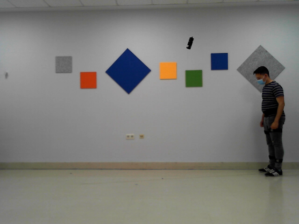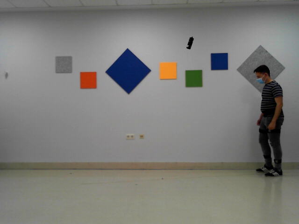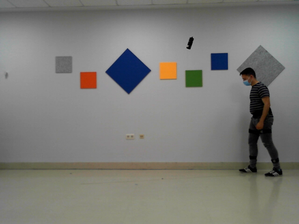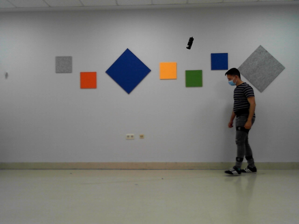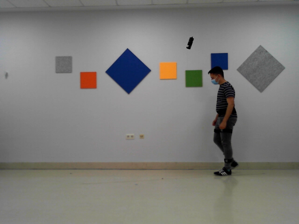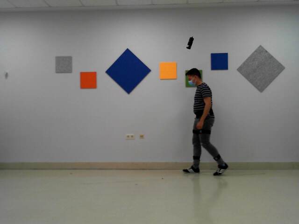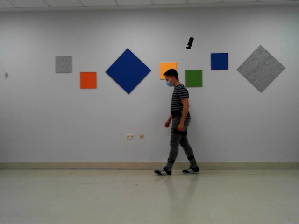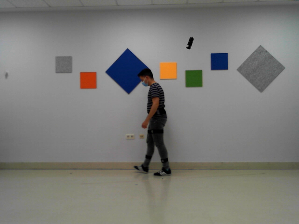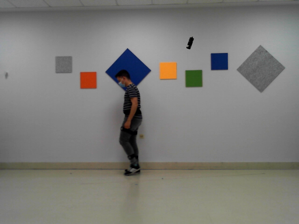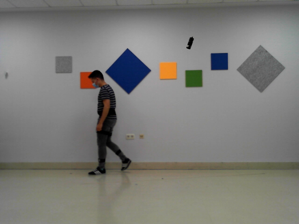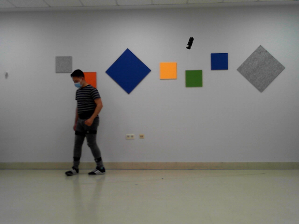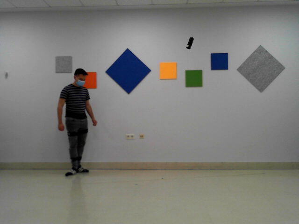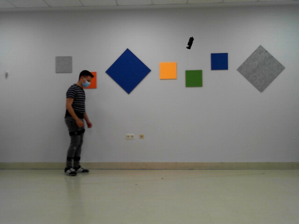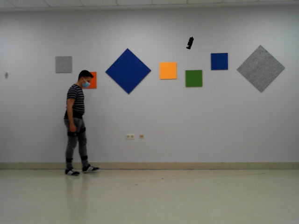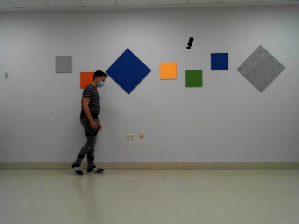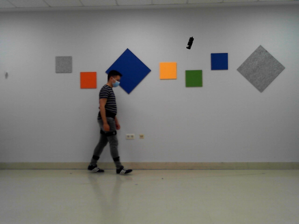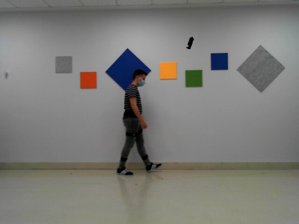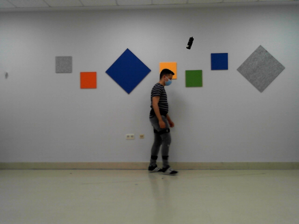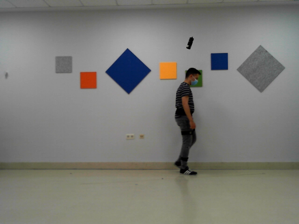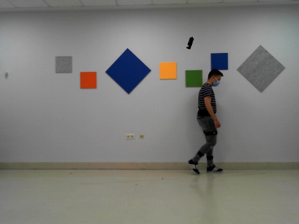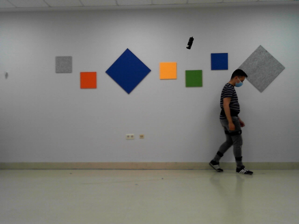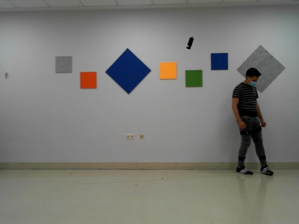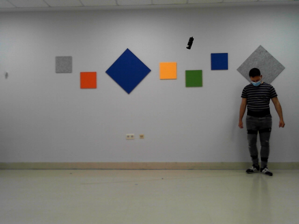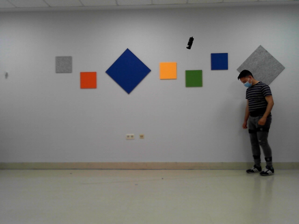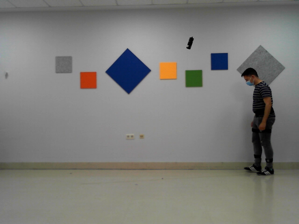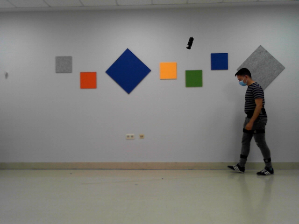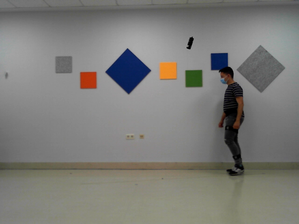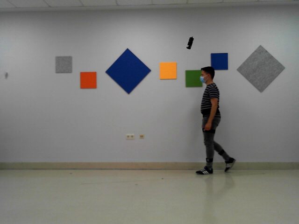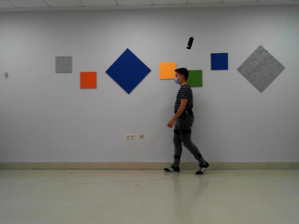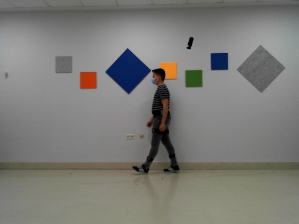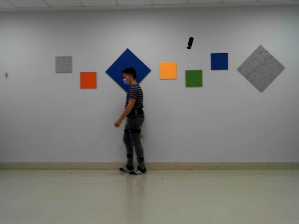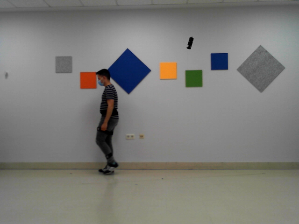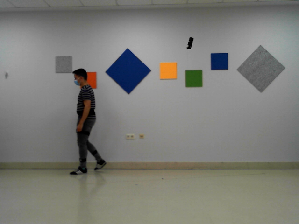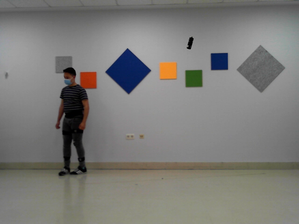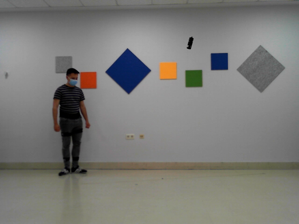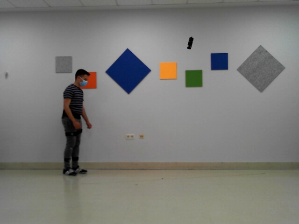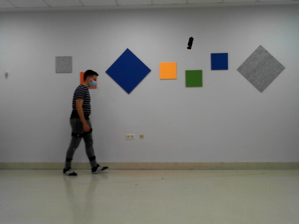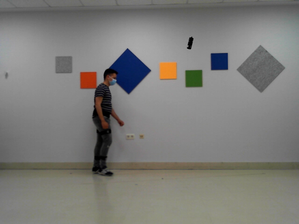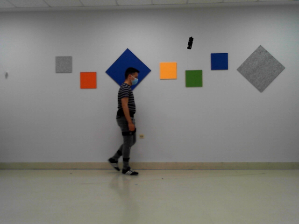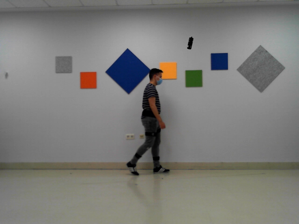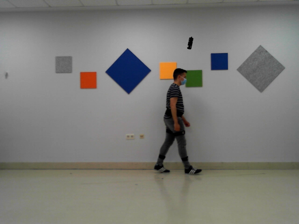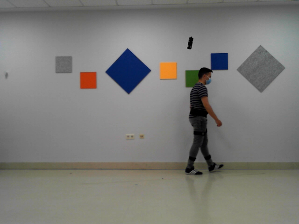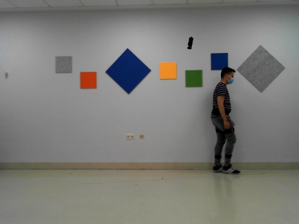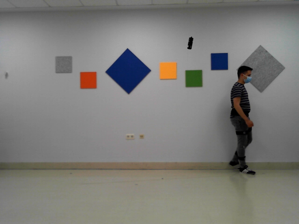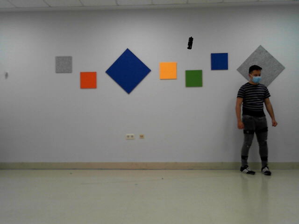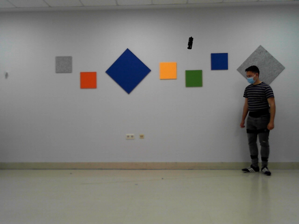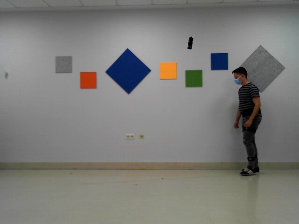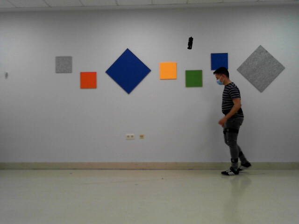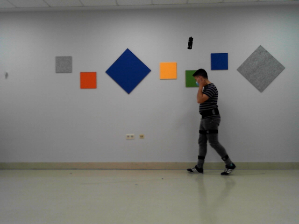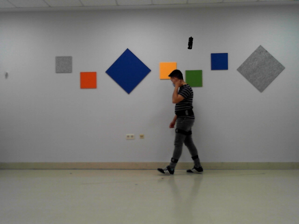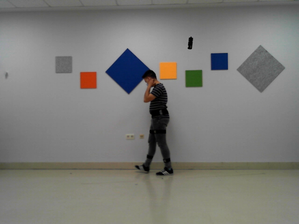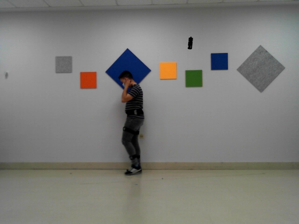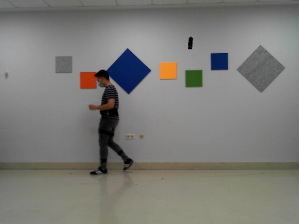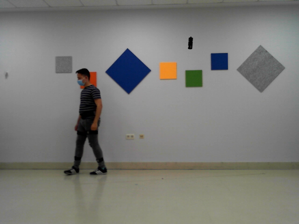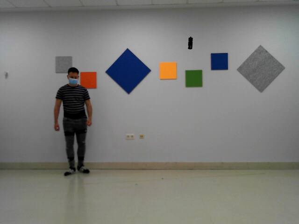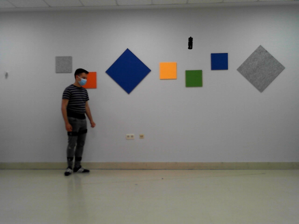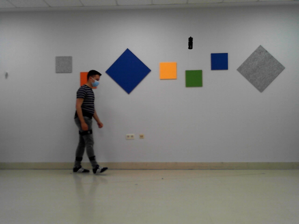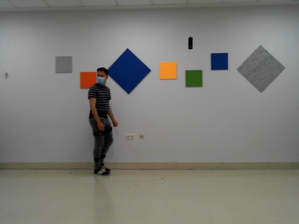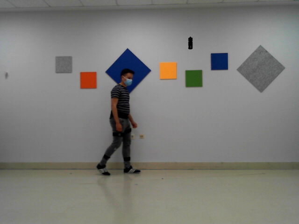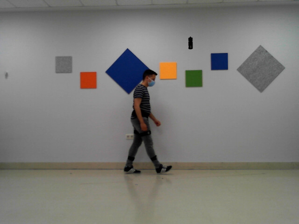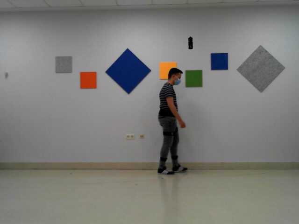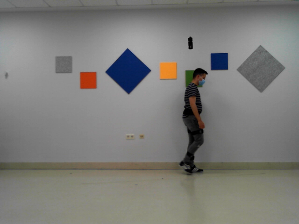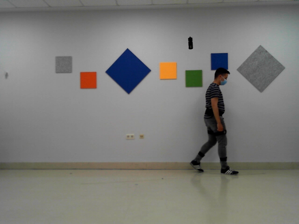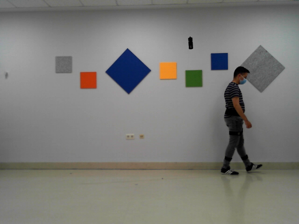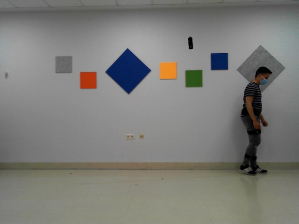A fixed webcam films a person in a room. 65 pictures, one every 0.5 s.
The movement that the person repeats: Walk forward.
